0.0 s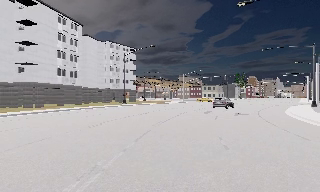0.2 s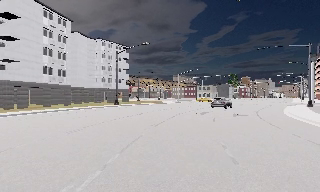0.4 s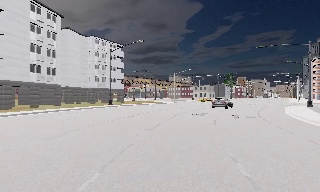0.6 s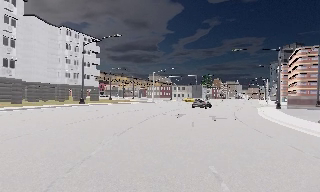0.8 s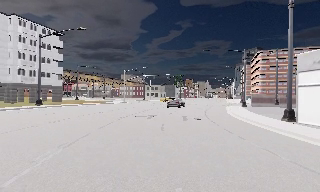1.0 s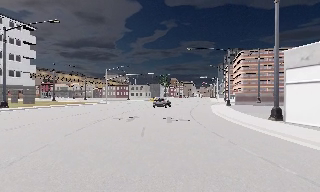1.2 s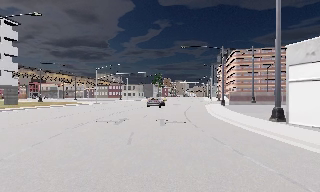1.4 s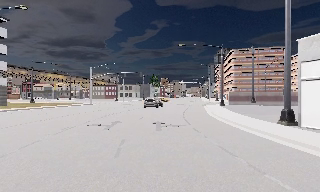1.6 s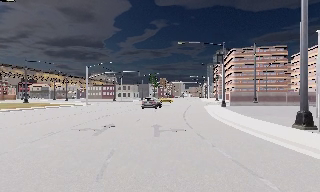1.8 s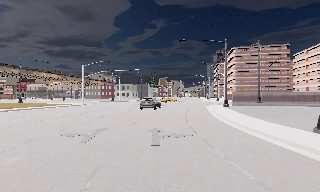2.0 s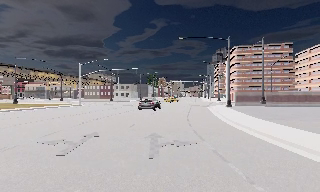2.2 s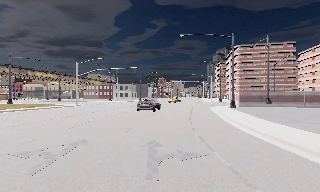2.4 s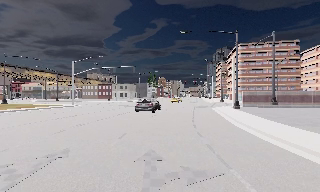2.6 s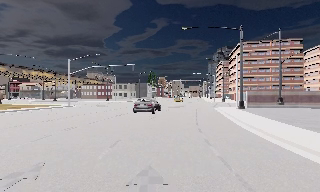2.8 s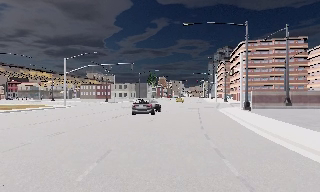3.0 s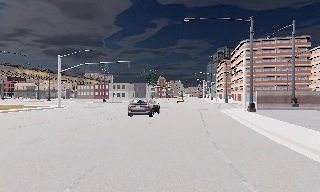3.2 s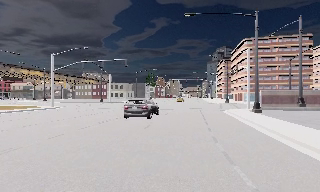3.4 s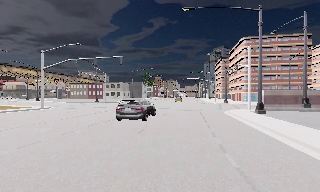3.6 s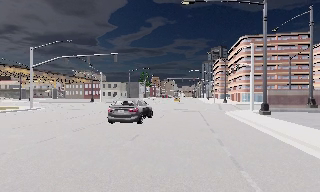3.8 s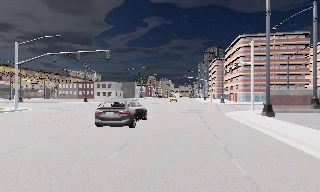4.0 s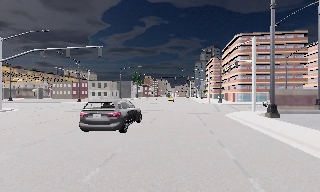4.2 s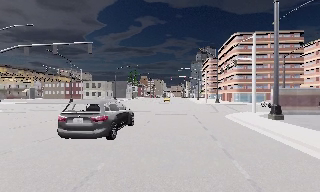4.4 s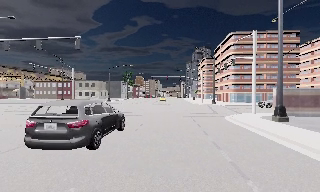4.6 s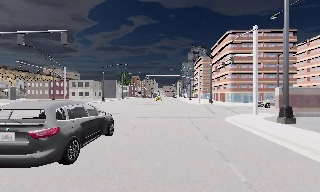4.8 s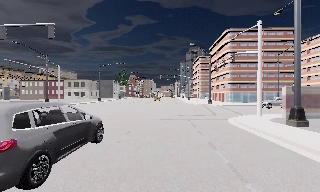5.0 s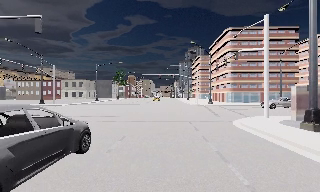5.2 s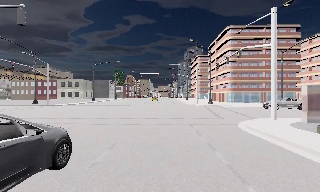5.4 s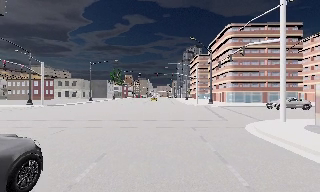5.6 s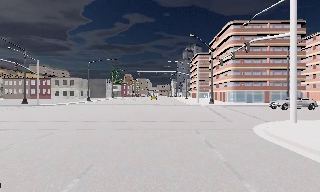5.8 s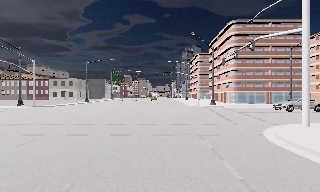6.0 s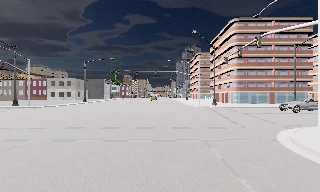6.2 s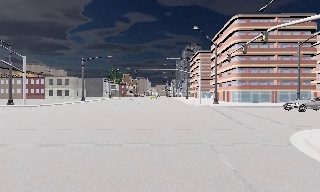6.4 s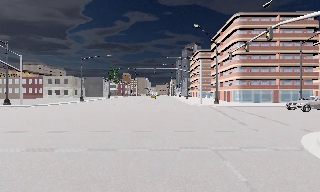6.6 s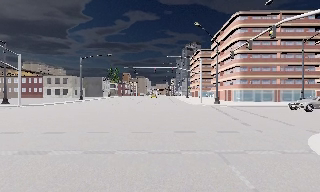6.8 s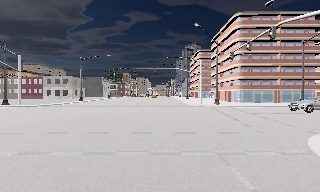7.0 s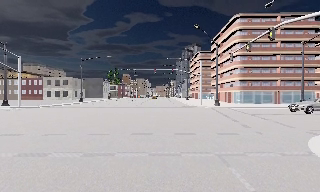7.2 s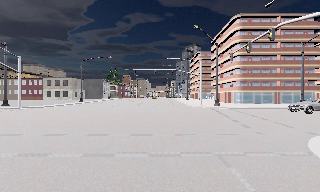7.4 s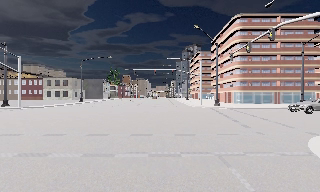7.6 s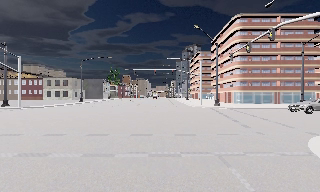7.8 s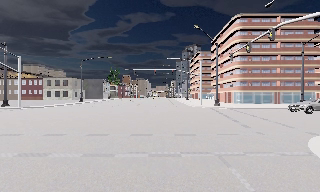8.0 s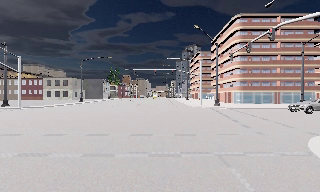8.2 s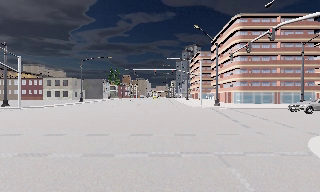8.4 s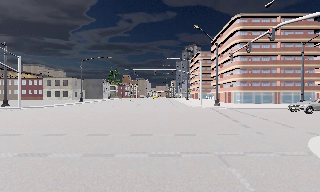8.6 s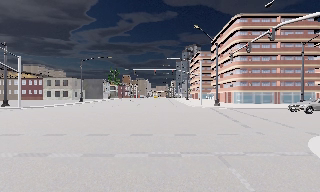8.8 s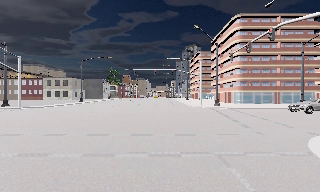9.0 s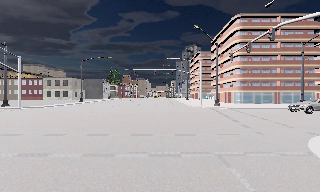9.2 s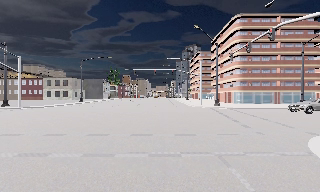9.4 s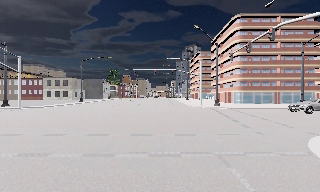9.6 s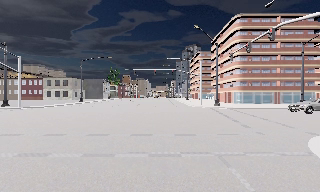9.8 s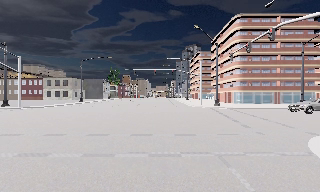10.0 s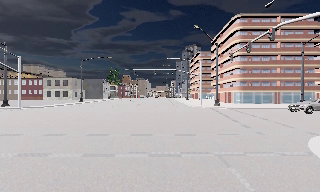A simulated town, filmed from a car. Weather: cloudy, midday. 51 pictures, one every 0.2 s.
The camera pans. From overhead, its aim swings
clockwise.
The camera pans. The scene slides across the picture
to the left.
0.0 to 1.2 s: The scene slides to the left, as the camera pans about 30 degrees to its right. It travels forward, about 7 m, so what stands in front looms larger.
1.2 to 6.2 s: The camera swings to its right by about 15 degrees, and the scene slides to the left. It travels forward, about 30 m, so what stands in front looms larger.
6.2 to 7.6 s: The camera travels forward, about 1 m, so what stands in front looms larger. It loses speed.
7.6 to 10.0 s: The camera keeps its place and its aim.
The film runs forward here.
